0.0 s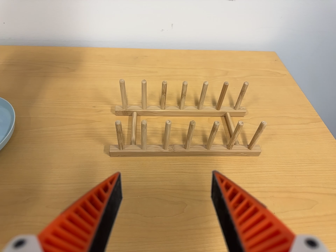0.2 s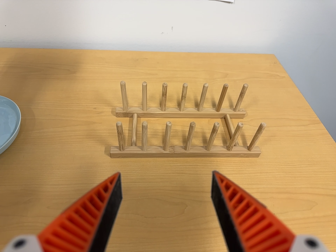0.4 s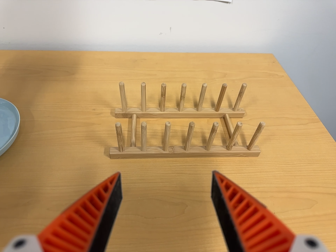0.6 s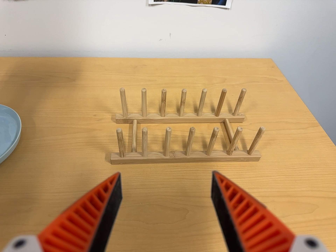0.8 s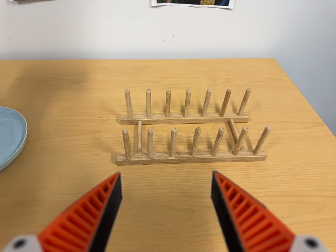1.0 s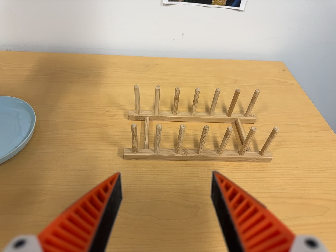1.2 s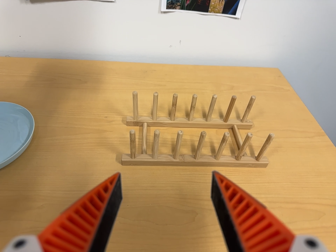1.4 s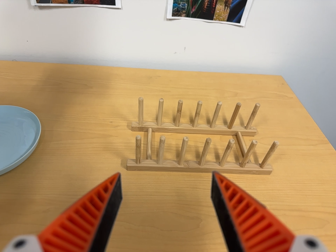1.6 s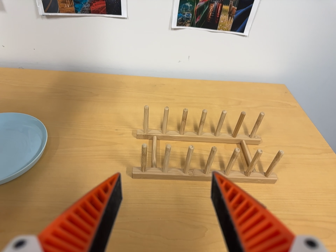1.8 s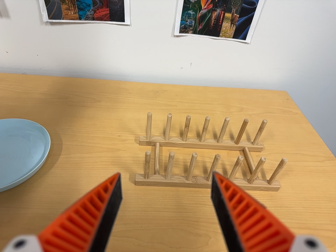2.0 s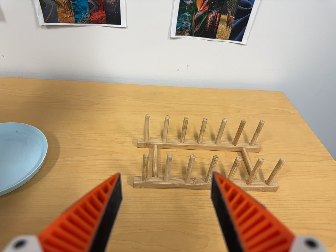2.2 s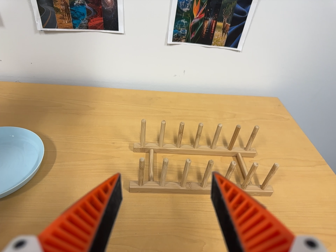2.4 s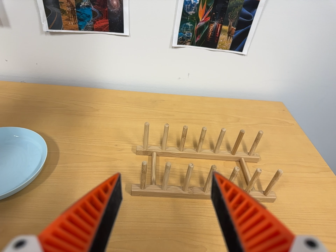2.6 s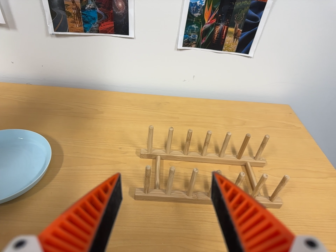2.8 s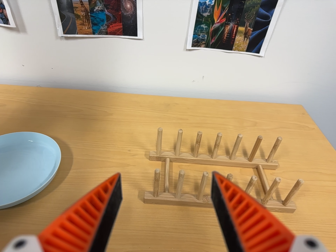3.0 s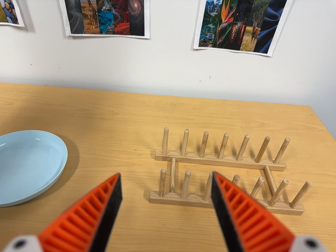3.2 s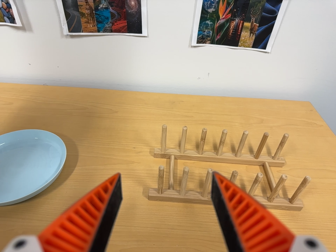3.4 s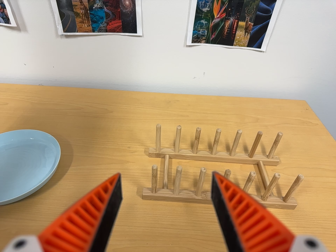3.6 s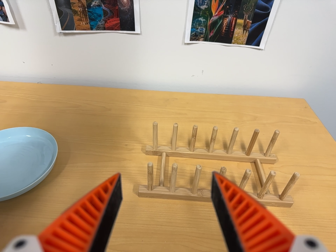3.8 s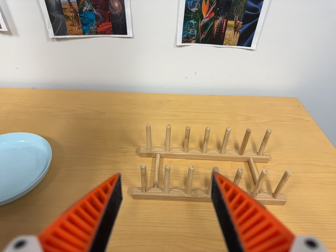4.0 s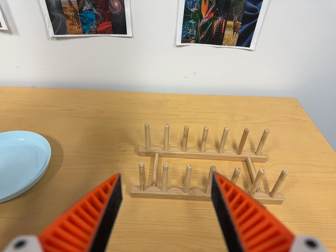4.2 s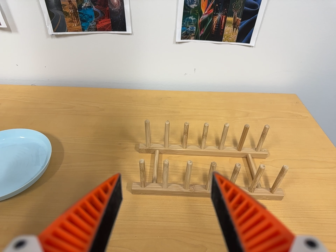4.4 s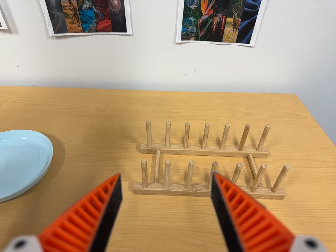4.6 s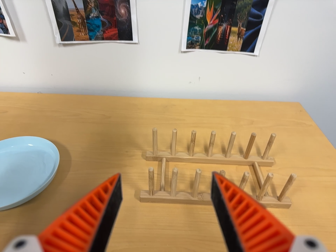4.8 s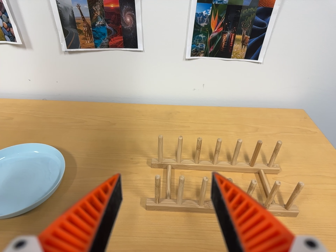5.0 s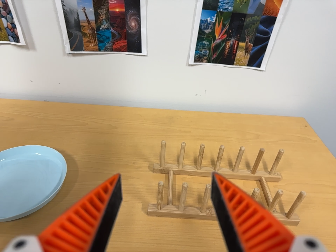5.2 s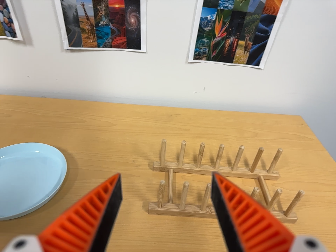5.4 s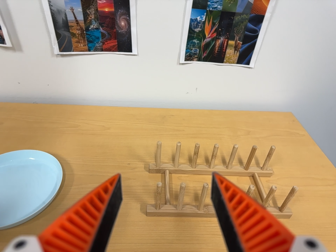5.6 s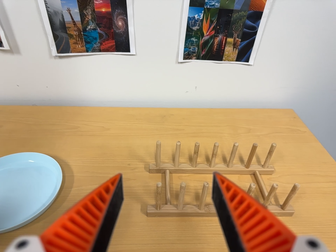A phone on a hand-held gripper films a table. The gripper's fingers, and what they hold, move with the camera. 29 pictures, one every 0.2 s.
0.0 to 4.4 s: The camera's aim tips toward the top of its view by about 10 degrees, and the scene shifts downward.
4.4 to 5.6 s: The camera travels to its left, about 5 cm.
The film runs backward here.
